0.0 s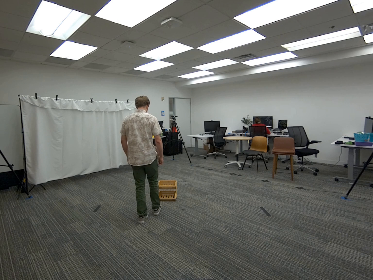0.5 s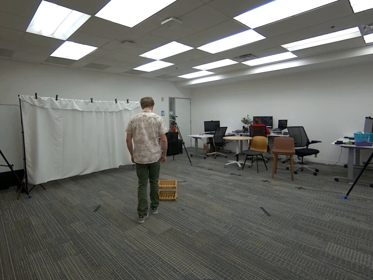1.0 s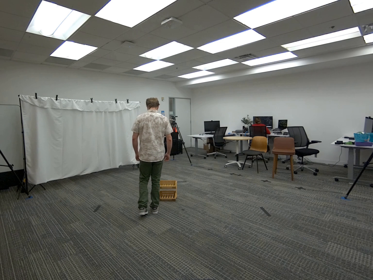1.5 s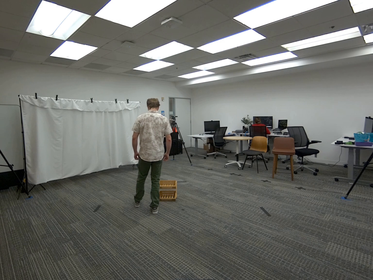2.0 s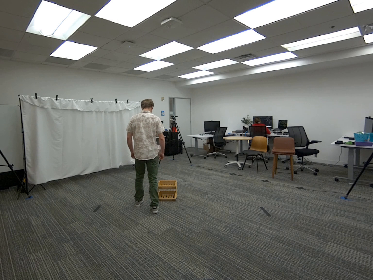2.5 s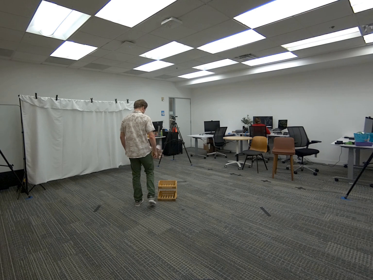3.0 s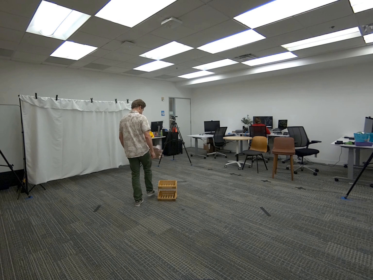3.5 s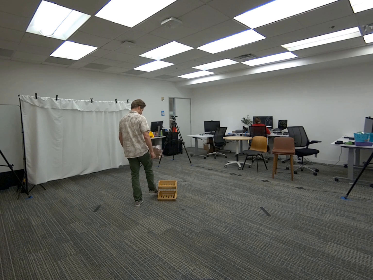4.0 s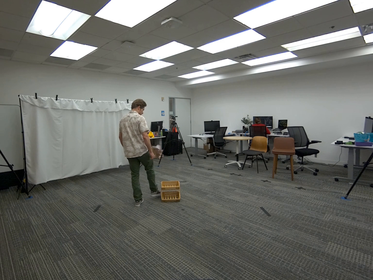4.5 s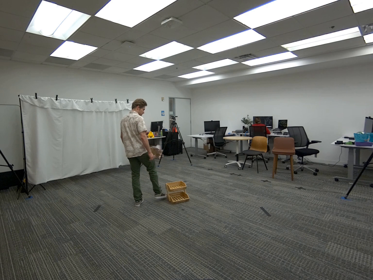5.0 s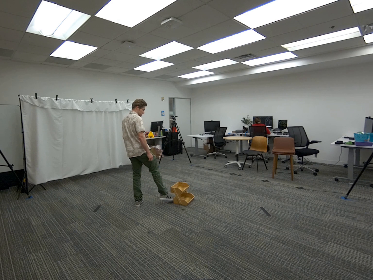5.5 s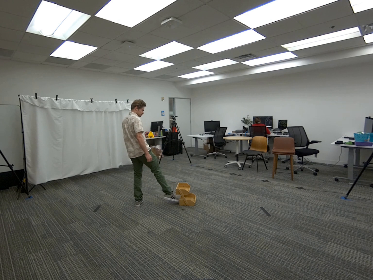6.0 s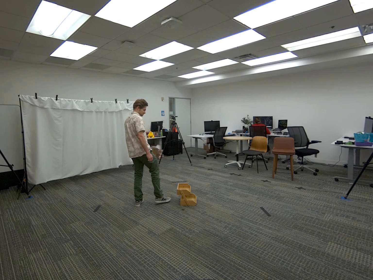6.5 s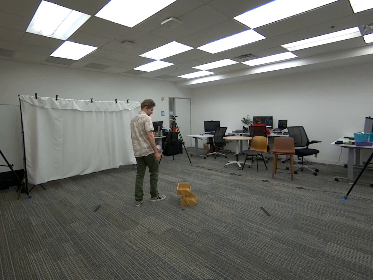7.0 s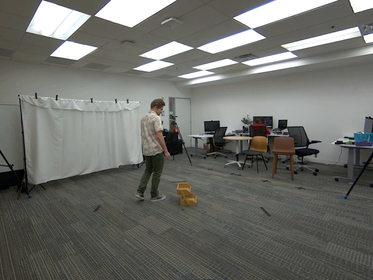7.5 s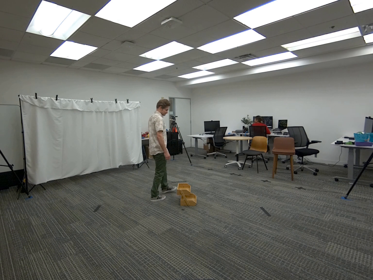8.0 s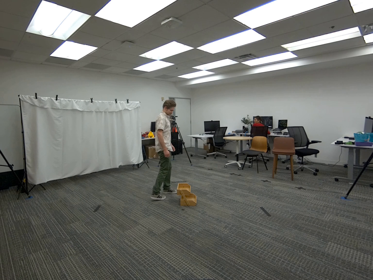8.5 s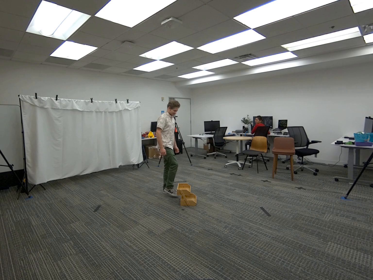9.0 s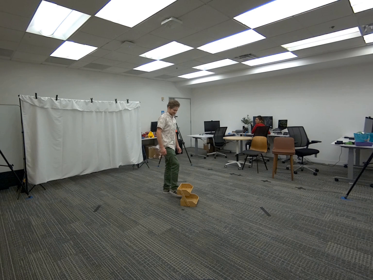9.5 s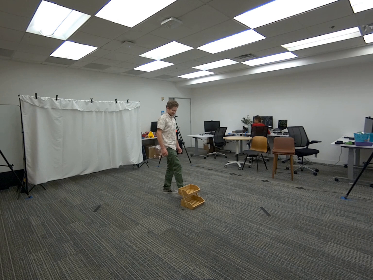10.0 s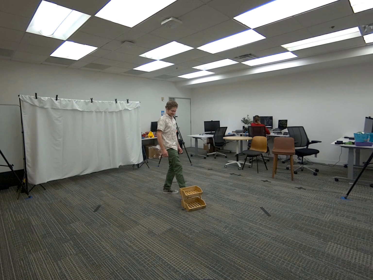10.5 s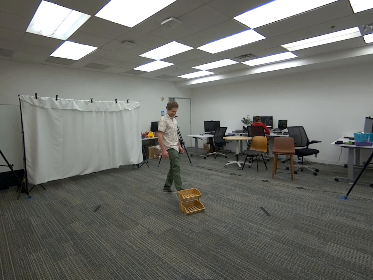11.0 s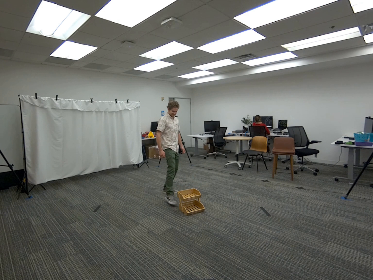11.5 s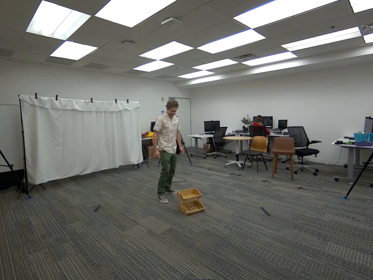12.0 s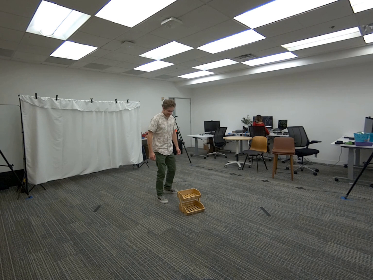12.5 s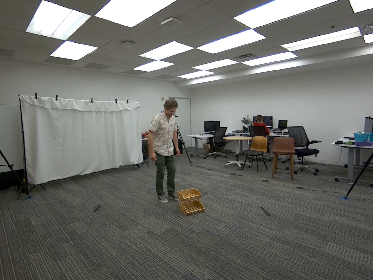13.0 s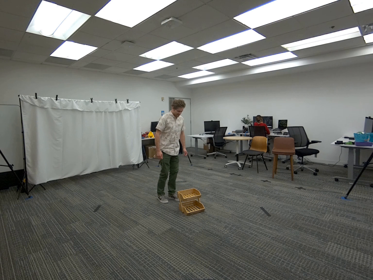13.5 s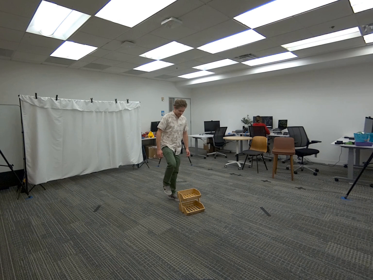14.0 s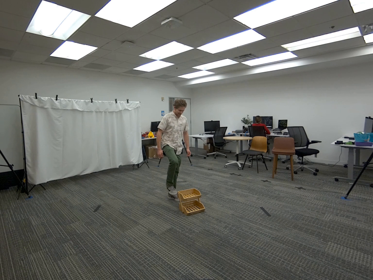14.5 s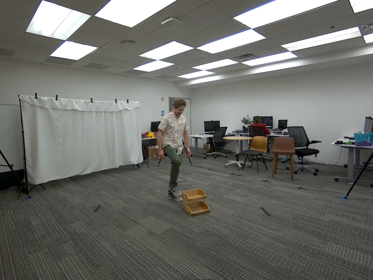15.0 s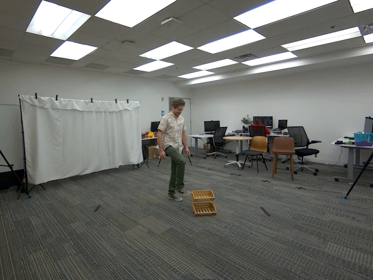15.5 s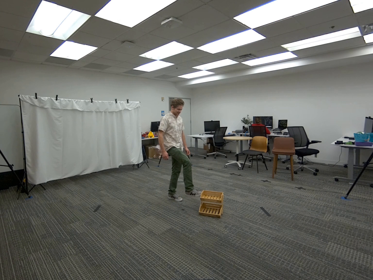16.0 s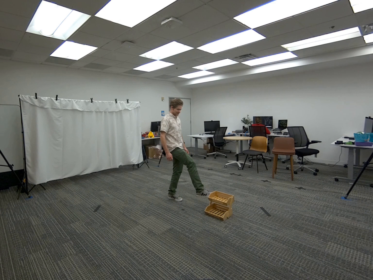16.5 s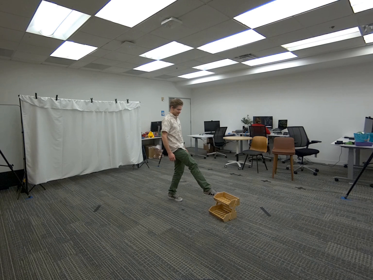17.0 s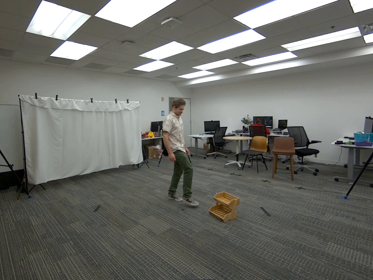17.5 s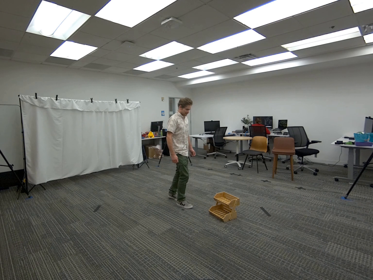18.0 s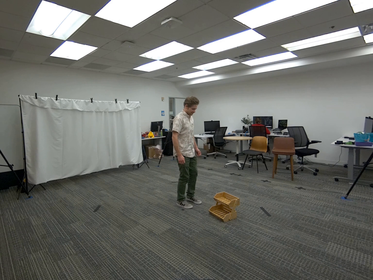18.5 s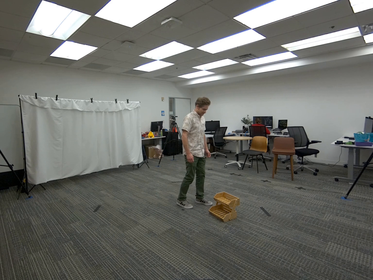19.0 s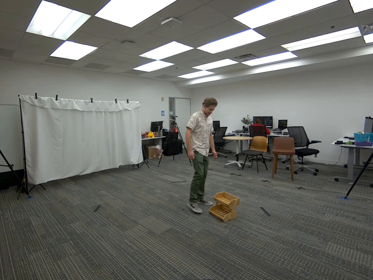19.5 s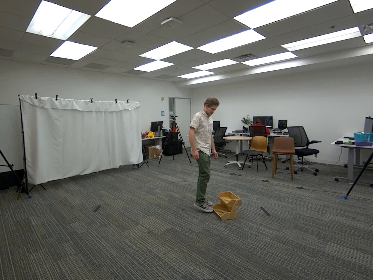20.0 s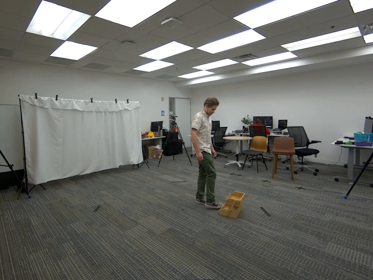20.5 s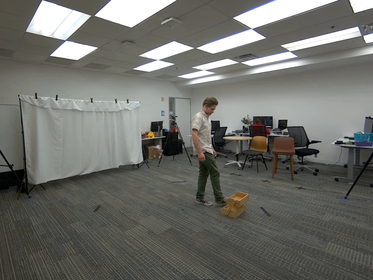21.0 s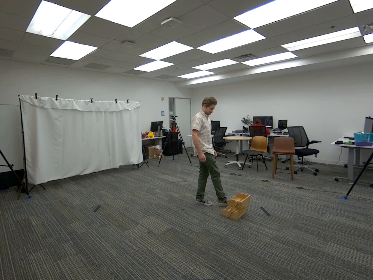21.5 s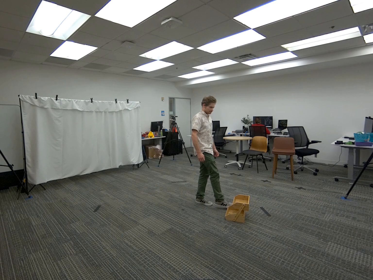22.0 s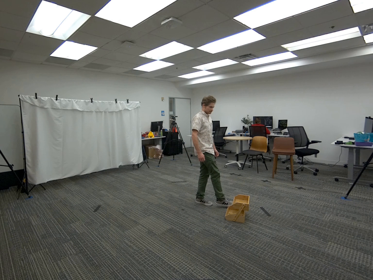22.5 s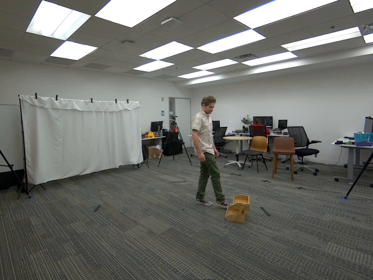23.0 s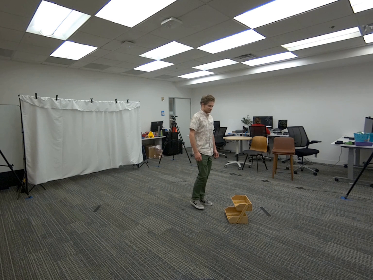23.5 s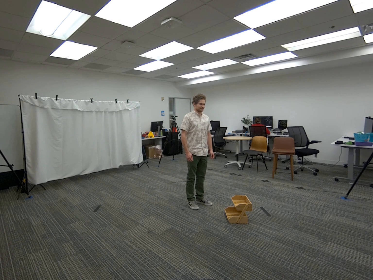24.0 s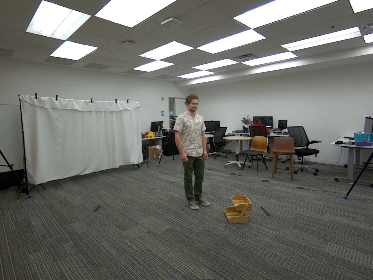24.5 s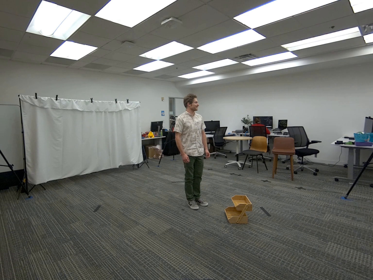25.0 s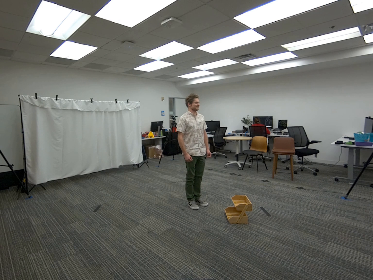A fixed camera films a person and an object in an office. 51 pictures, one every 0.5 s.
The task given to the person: Walk over to the wooden crate. Use your right foot to push the wooden crate around the bounding area until the end of sequence.
